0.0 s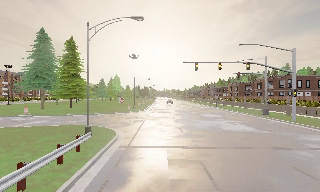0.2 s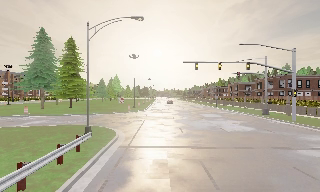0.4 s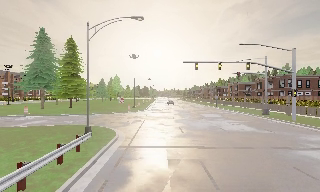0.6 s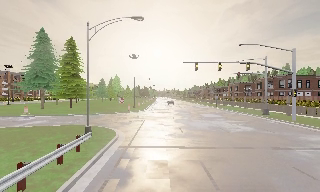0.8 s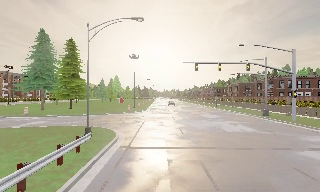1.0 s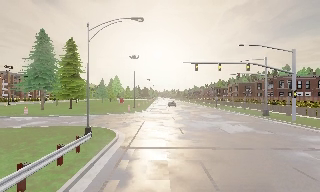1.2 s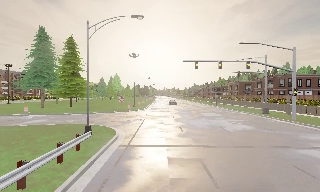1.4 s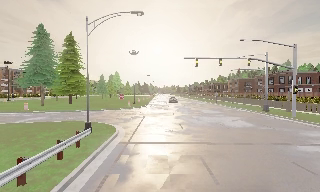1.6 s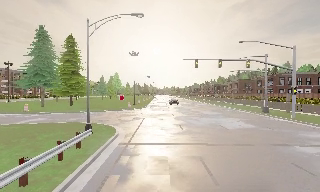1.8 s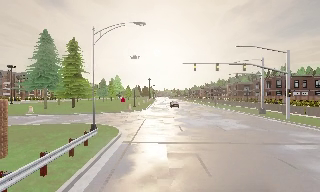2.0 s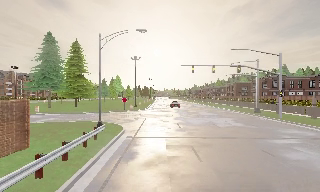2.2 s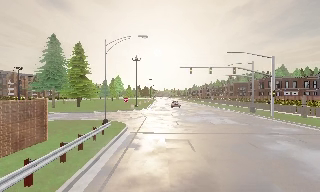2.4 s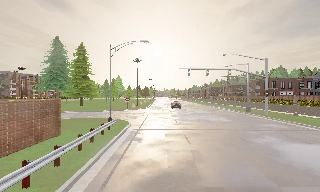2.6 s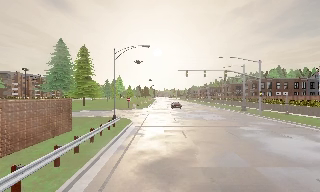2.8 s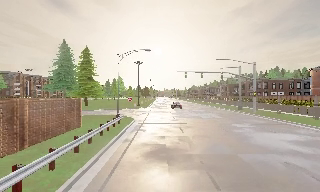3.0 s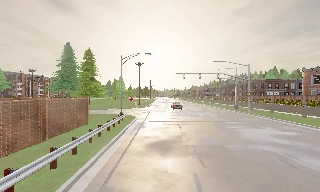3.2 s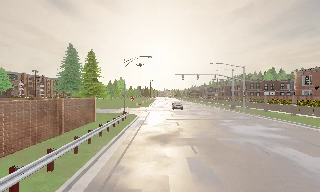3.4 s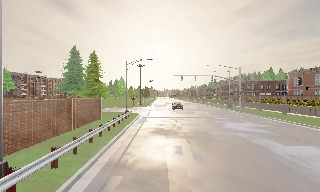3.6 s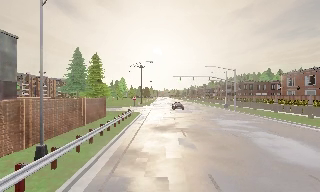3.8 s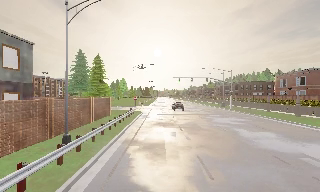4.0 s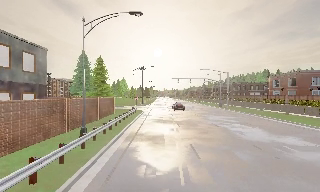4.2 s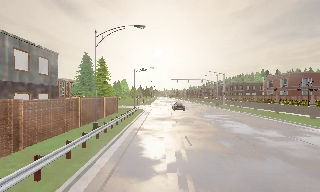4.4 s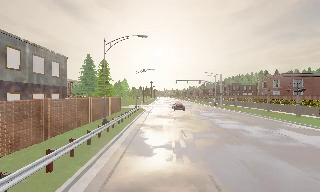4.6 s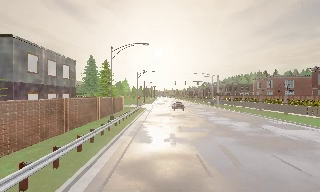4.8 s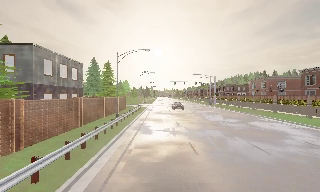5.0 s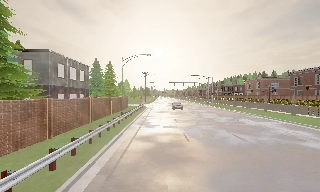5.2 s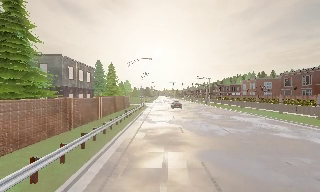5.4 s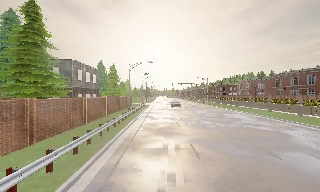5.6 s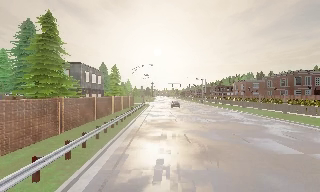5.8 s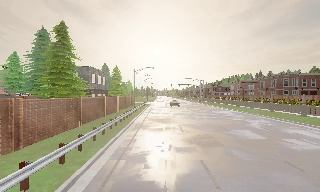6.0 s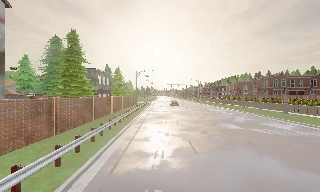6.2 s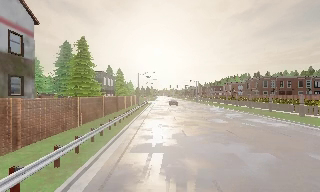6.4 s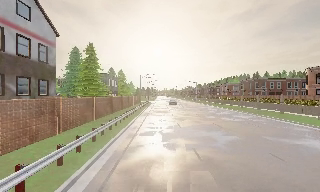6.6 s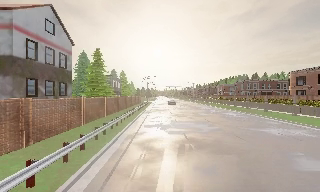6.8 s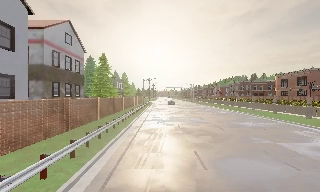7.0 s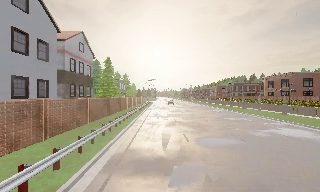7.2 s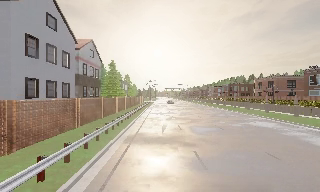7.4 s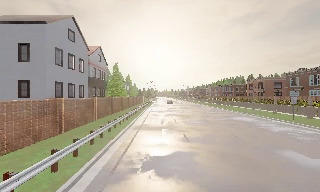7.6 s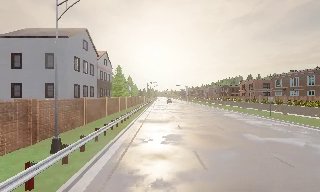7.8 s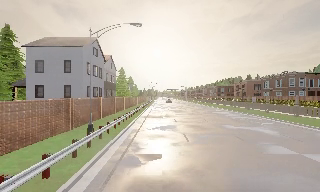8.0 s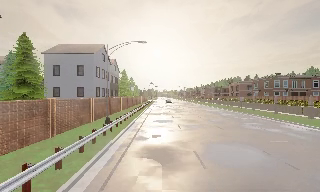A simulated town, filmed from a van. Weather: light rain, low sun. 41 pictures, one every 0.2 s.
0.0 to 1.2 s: The camera keeps its place and its aim.
1.2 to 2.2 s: The camera travels backward, about 3 m, so what stands in front gets smaller. It gains speed.
2.2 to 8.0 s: The camera travels backward, about 70 m, so what stands in front gets smaller. It gains speed.
The film runs backward here.
